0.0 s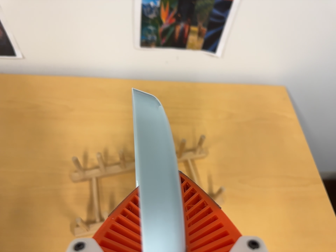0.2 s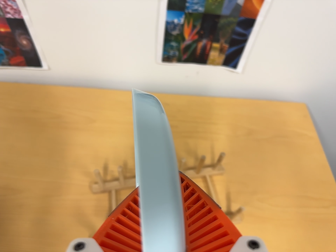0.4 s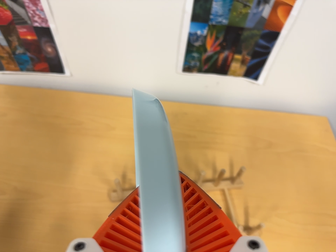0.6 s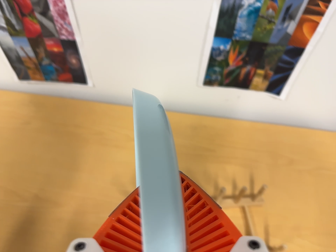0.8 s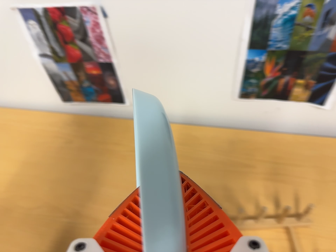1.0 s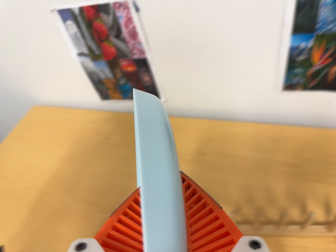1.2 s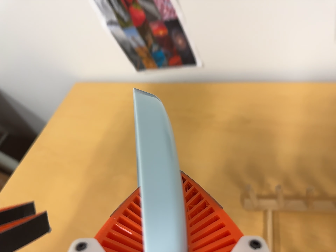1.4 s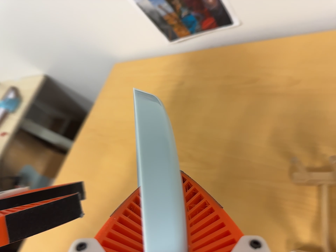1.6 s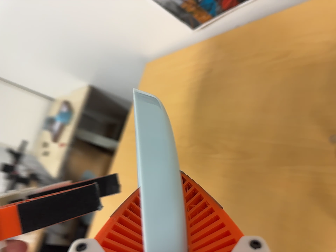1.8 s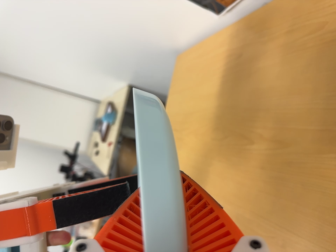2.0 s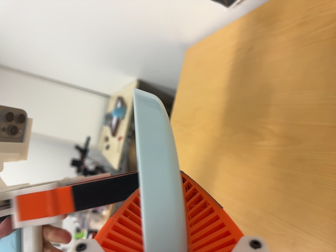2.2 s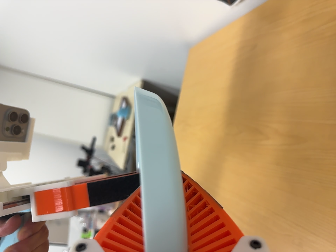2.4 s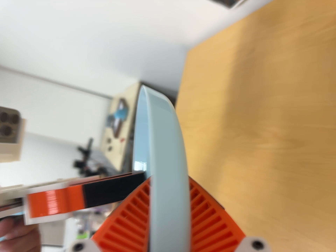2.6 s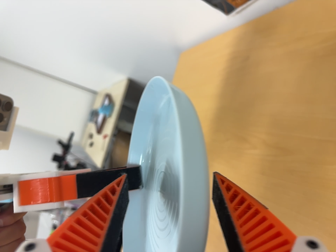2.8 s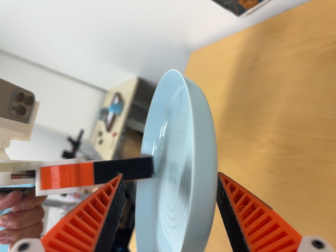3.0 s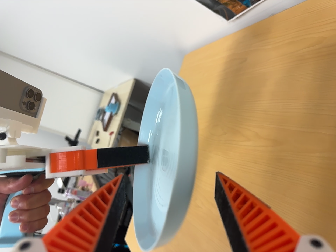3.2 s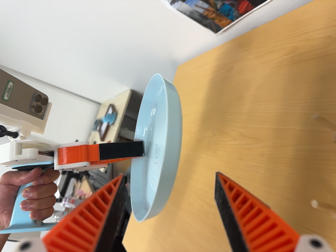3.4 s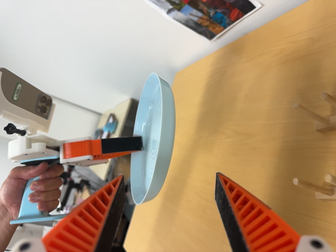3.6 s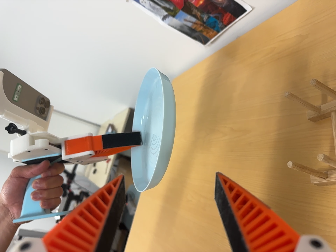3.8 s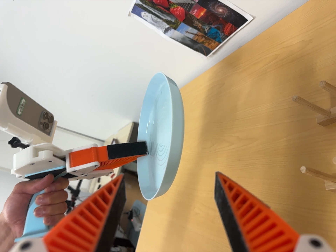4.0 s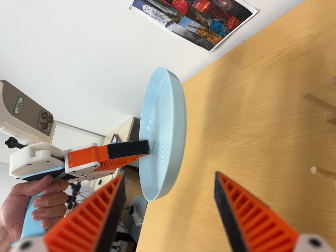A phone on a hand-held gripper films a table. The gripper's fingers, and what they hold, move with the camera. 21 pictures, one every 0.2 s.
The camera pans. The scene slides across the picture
to the right.
0.0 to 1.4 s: The camera swings to its left by about 50 degrees, and the scene slides to the right. It travels forward and to its right, about 10 cm.
1.4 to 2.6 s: The camera swings to its left by about 20 degrees, and the scene slides to the right. It travels to its right, about 7 cm. It rolls about its line of sight by about 10 degrees, and the scene rotates counterclockwise.
2.6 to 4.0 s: The camera travels backward and toward the bottom of its view, about 16 cm, so what stands in front gets smaller. Its aim tips toward the top of its view by about 10 degrees.
The film runs backward here.
